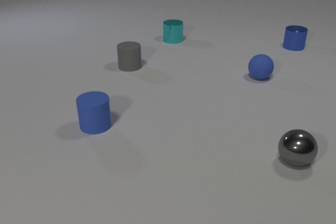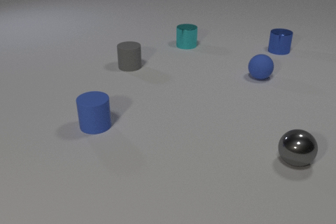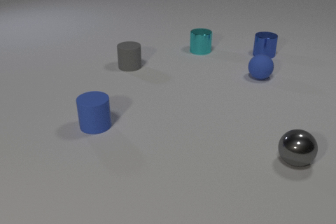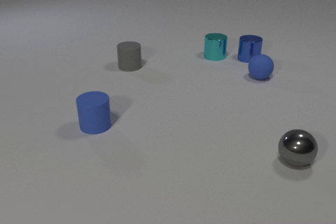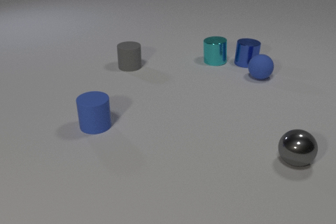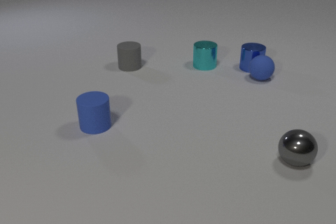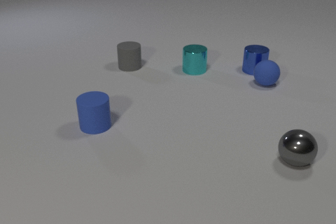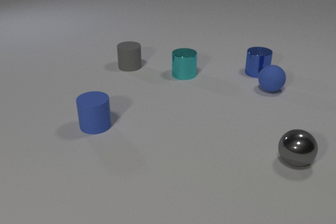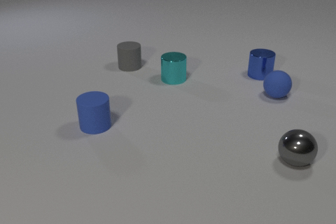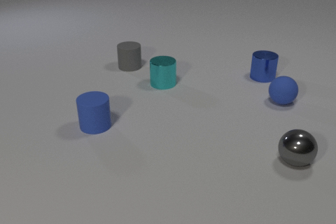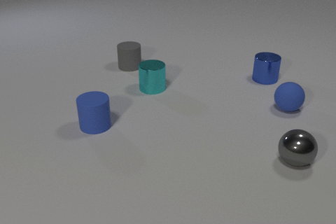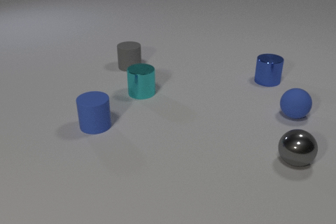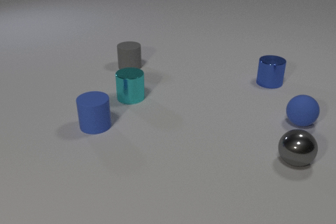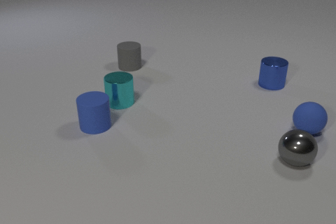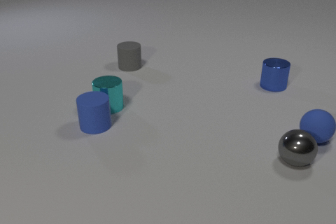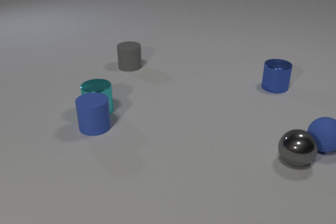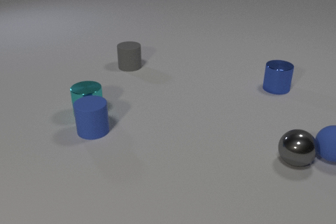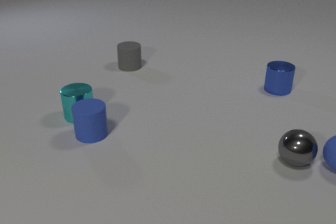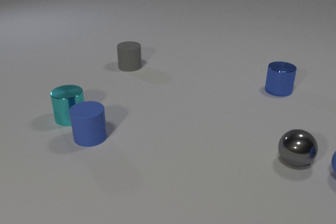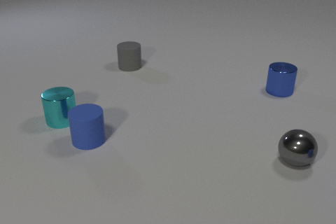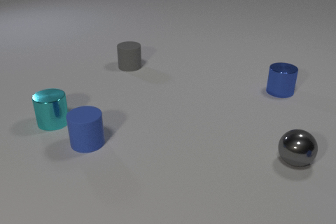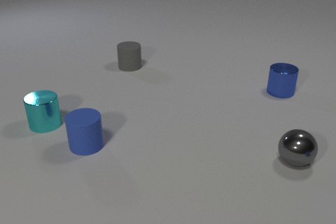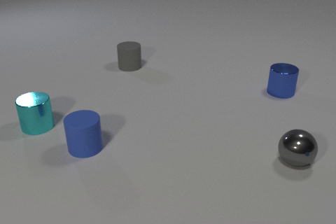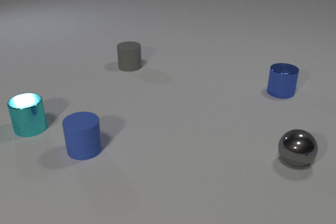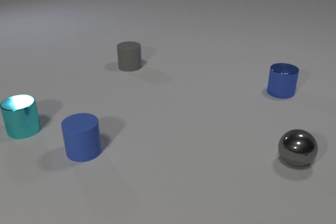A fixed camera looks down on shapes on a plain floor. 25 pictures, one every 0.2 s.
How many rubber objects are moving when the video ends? 1.
Are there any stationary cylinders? yes.
What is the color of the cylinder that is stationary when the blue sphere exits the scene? gray.
0.0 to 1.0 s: The blue metal cylinder slides toward the camera and to the left. The cyan metal cylinder slides toward the camera and to the right. The blue metal cylinder and the cyan metal cylinder collide. The blue metal cylinder and the blue rubber sphere collide.
1.0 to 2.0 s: The blue metal cylinder slides toward the camera and to the right. The cyan metal cylinder slides toward the camera and to the left. The blue rubber sphere rolls toward the camera and to the right.
2.0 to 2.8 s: The blue metal cylinder slides toward the camera and to the right. The cyan metal cylinder slides to the left and toward the camera. The blue rubber sphere rolls toward the camera and to the right.
2.8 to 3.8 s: The blue metal cylinder slides toward the camera and to the right. The cyan metal cylinder slides to the left. The blue rubber sphere rolls toward the camera and to the right, leaves at the right edge. The blue rubber cylinder slides toward the camera. The cyan metal cylinder and the blue rubber cylinder collide.
3.8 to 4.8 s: The cyan metal cylinder slides to the left. The blue rubber cylinder slides toward the camera.
